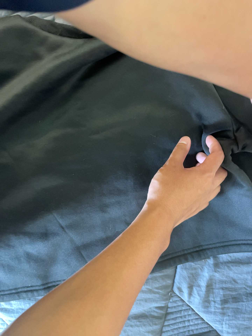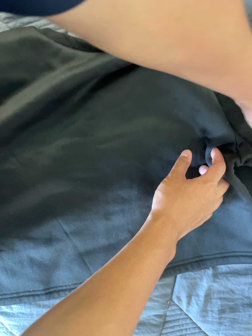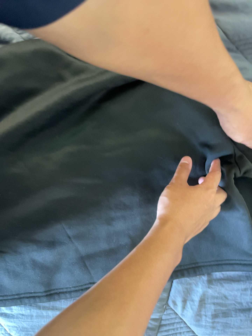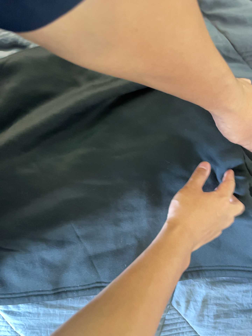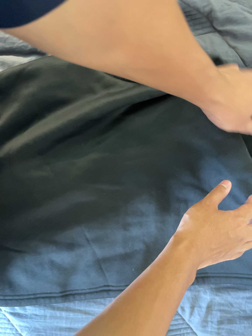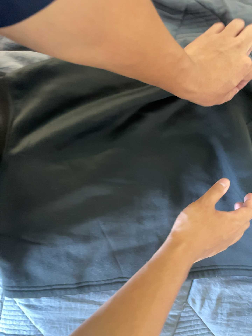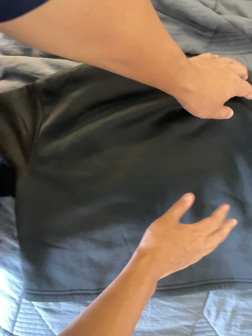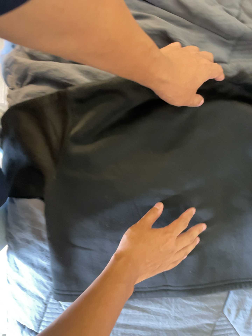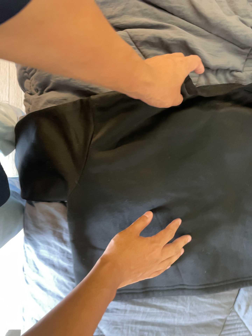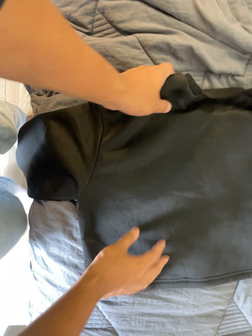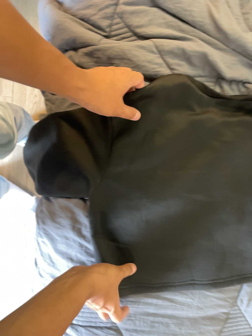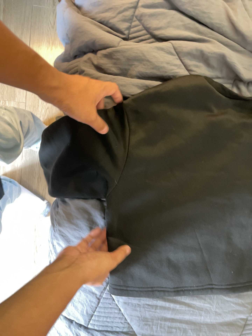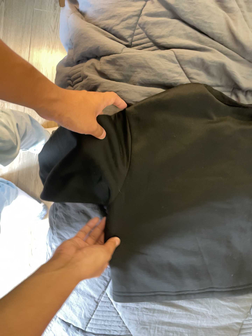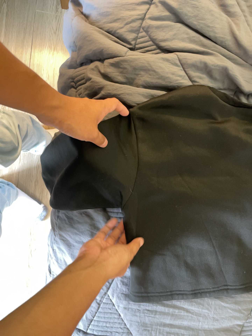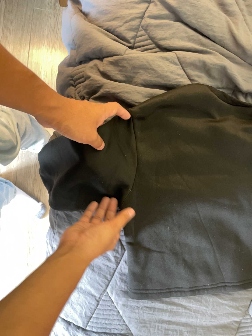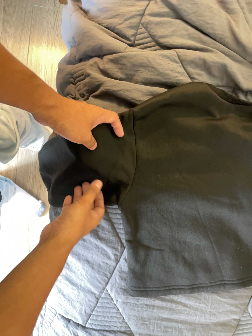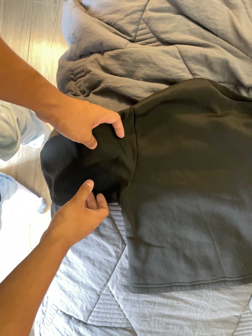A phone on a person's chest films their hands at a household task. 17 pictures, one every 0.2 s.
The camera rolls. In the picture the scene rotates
clockwise.
0.0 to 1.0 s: The camera travels to its left and backward, about 14 cm.
1.0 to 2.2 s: The camera travels to its left, about 26 cm, so close, fixed things drift to the right.
2.2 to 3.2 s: The camera shifts only a little, or ends up much as it began.
The film runs backward here.
